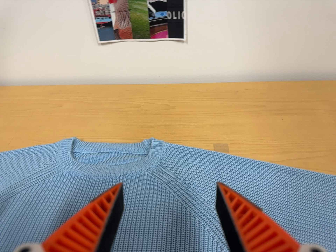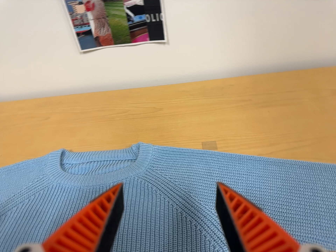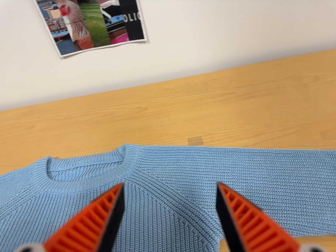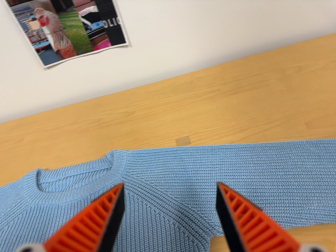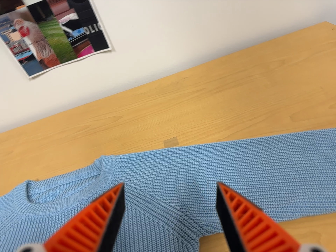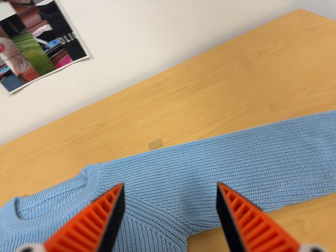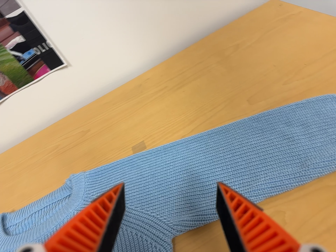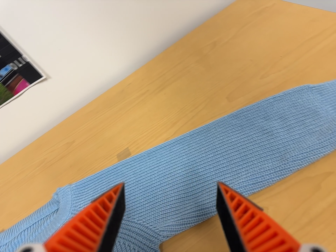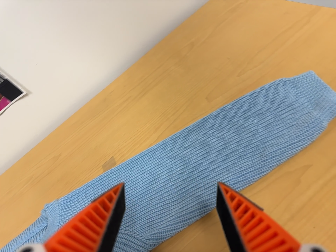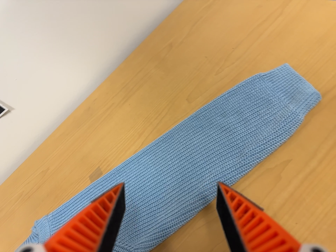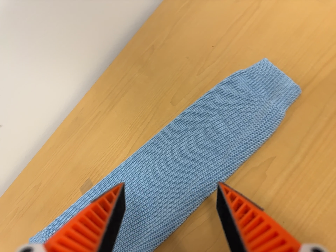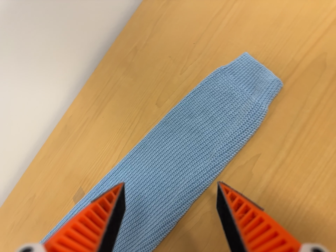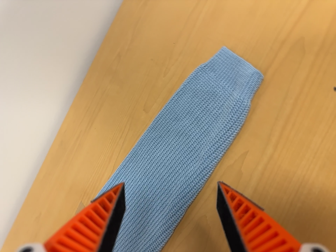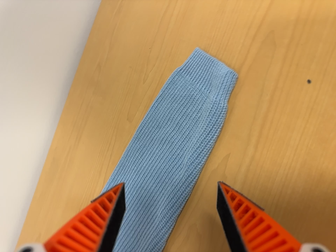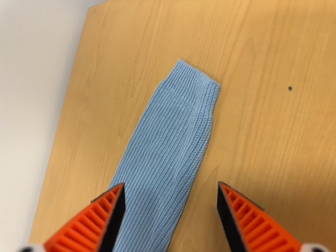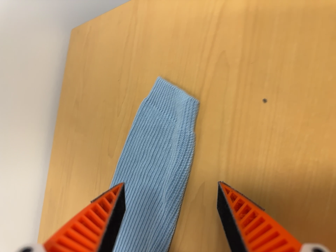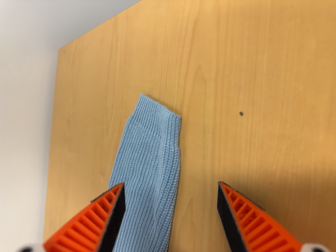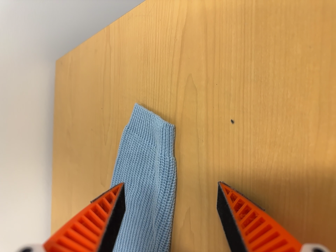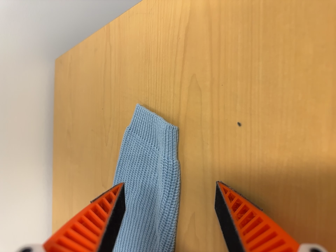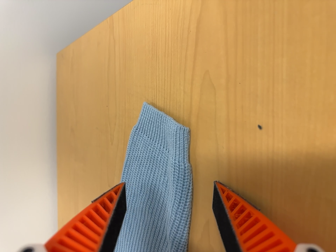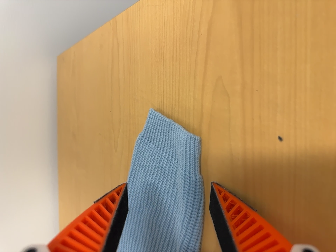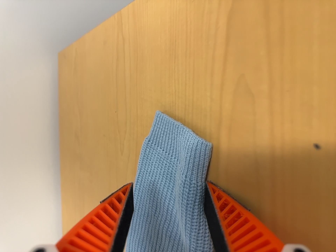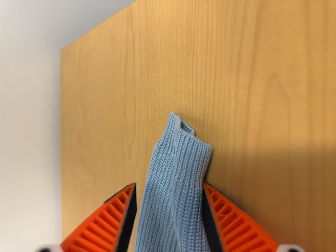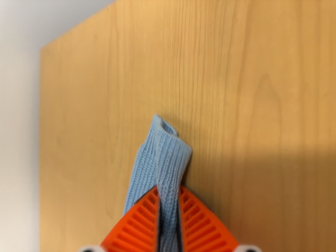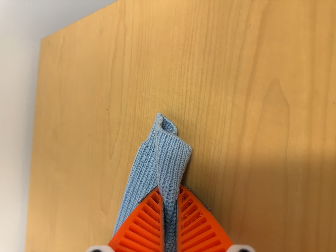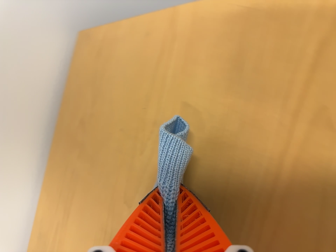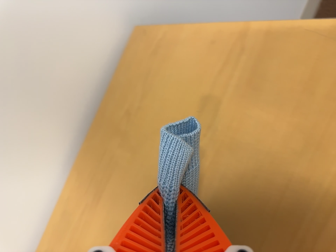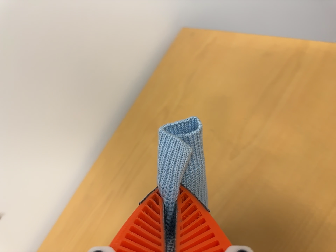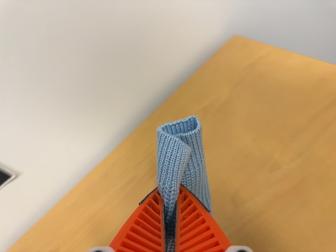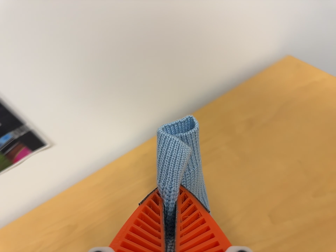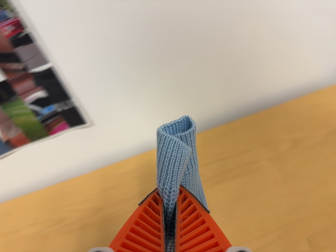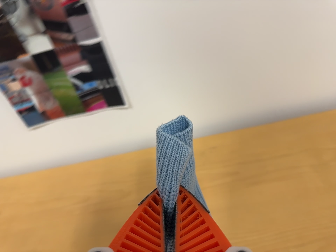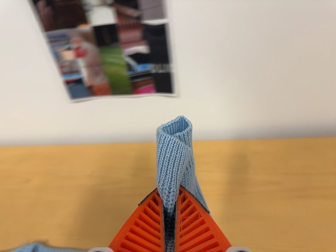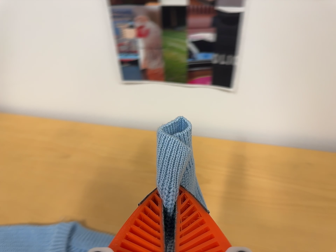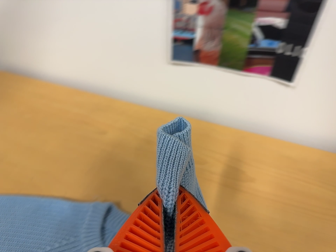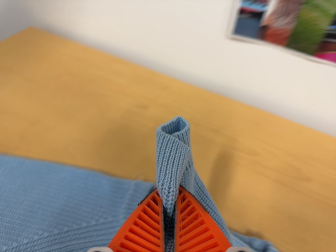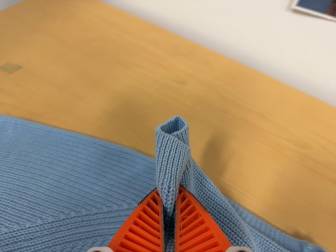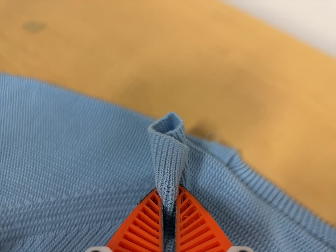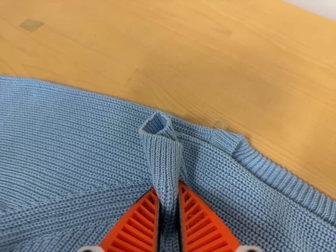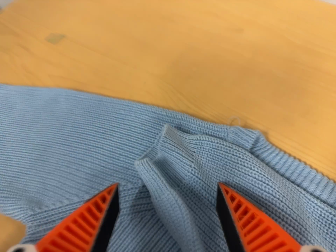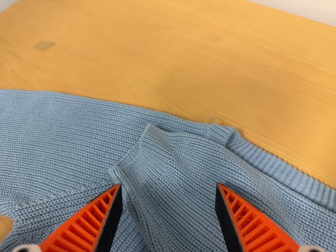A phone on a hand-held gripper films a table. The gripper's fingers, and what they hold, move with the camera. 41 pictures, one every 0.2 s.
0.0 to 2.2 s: The camera travels to its right, about 26 cm, so close, fixed things drift to the left. It rolls about its line of sight by about 55 degrees, and the scene rotates counterclockwise.
2.2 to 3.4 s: The camera travels to its right and toward the top of its view, about 14 cm, so close, fixed things drift to the left. It rolls about its line of sight by about 35 degrees, and the scene rotates counterclockwise.
3.4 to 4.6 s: The camera travels forward and to its left, about 12 cm, so what stands in front looms larger.
4.6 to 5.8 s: The camera travels to its left, about 30 cm, so close, fixed things drift to the right. It rolls about its line of sight by about 60 degrees, and the scene rotates clockwise.
5.8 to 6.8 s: The scene slides to the right, as the camera pans about 15 degrees to its left. It travels to its left, about 32 cm, so close, fixed things drift to the right. It rolls about its line of sight by about 45 degrees, and the scene rotates clockwise.
6.8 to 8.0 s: The camera swings to its left by about 15 degrees, and the scene slides to the right. It travels forward and to its left, about 12 cm, so what stands in front looms larger. Its aim tips toward the bottom of its view by about 15 degrees, and the scene shifts upward. It rolls about its line of sight by about 10 degrees, and the scene rotates clockwise.
The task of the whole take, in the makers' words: right arm across.
The film runs forward here.
